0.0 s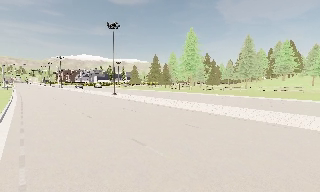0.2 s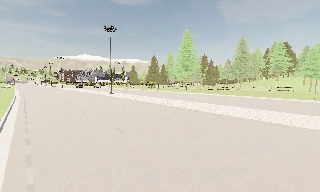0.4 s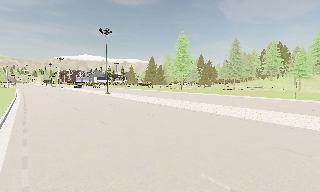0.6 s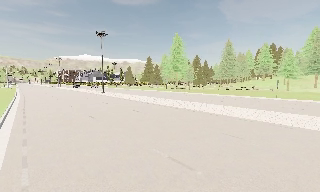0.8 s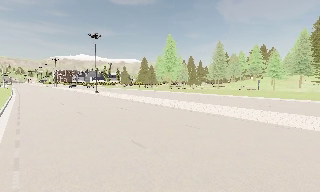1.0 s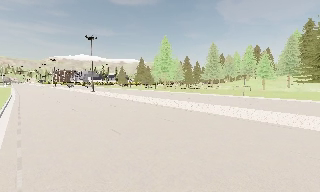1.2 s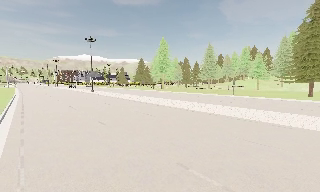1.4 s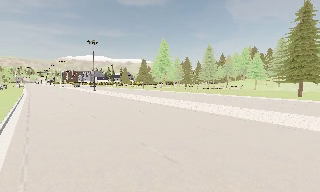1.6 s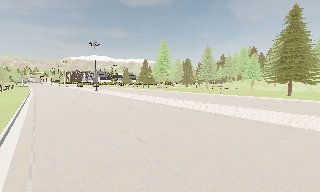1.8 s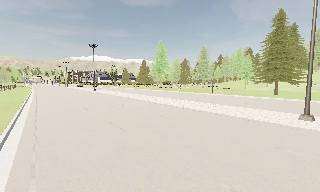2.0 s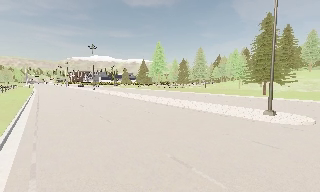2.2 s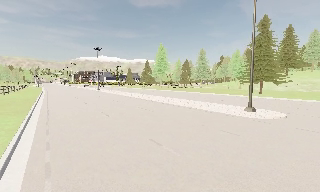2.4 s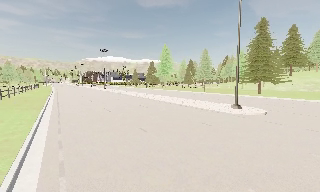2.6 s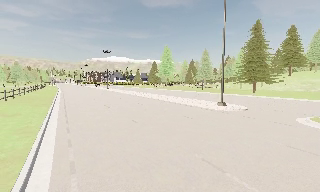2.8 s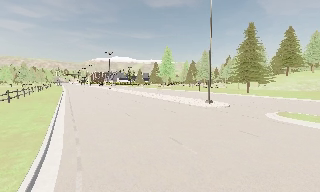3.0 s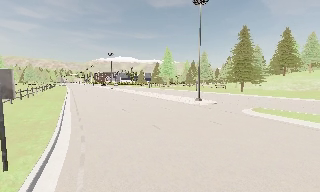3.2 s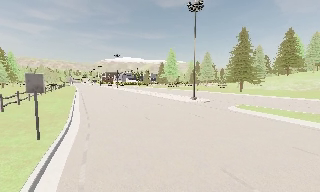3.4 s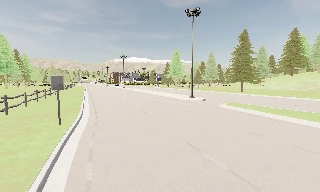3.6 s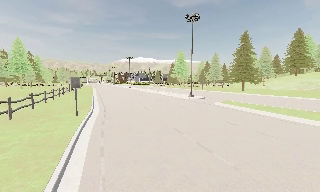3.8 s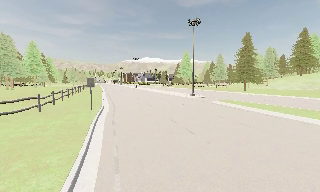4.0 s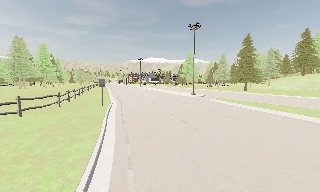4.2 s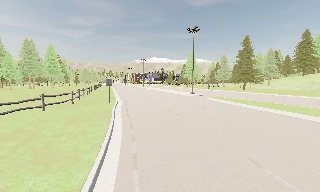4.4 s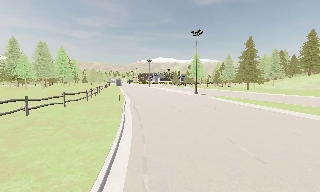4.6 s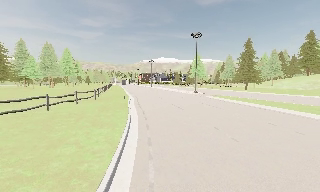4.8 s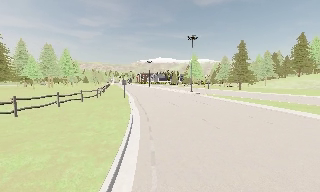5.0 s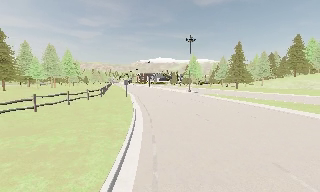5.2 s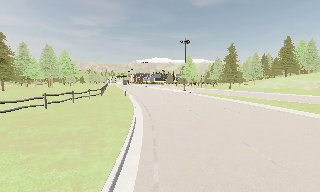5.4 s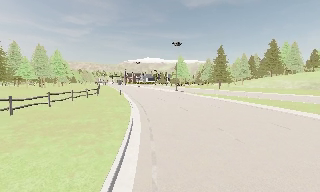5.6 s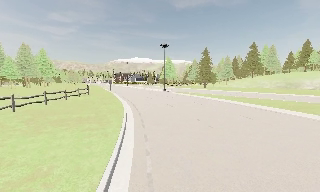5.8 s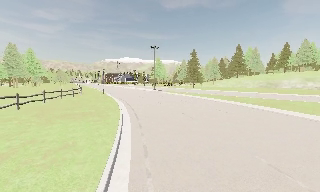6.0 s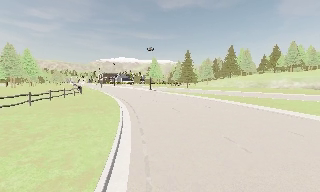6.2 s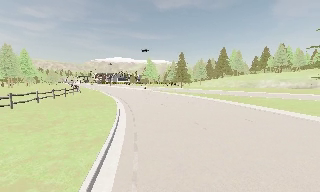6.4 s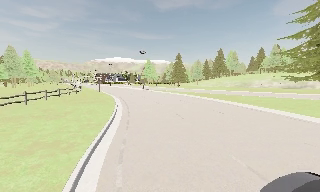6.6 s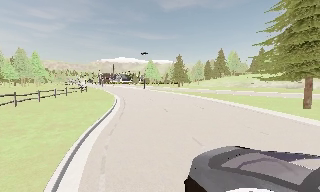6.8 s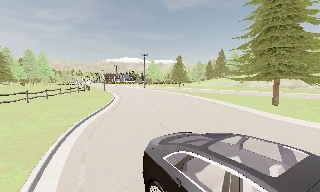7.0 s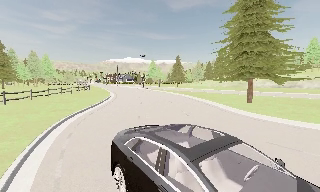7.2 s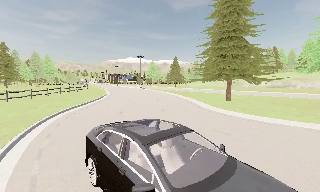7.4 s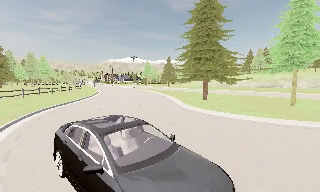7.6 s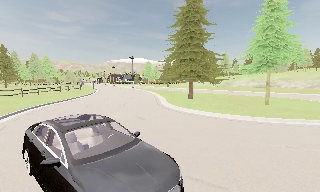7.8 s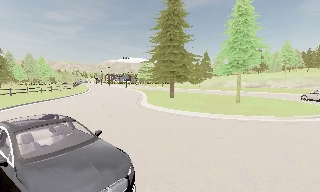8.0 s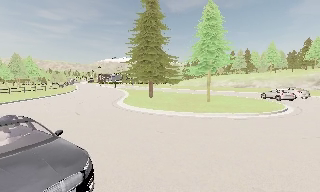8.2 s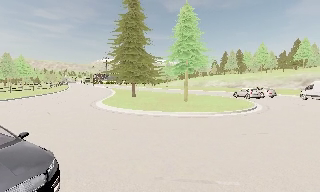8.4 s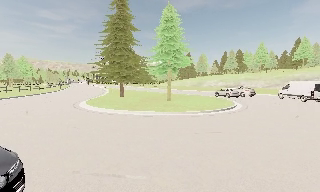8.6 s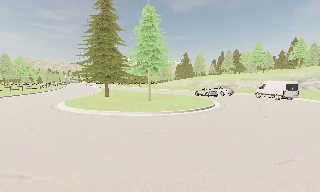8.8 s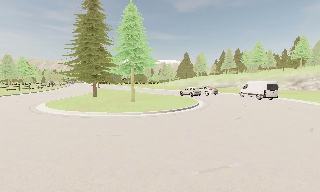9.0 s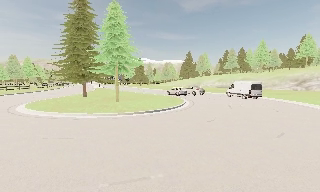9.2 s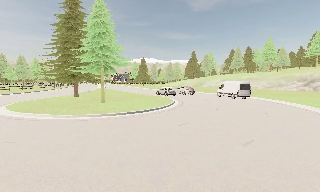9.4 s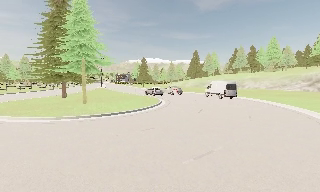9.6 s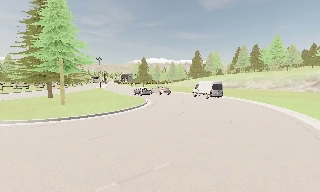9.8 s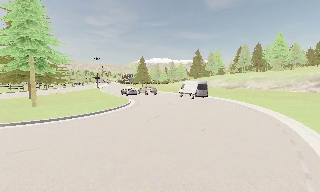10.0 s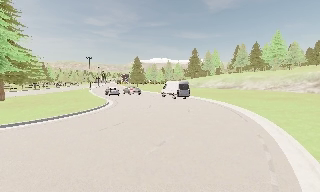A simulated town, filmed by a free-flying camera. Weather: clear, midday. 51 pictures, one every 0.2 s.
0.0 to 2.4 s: The camera travels backward and to its right, about 25 m, so what stands in front gets smaller.
2.4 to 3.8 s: The camera pans to its left, which is counterclockwise from overhead, by about 15 degrees. It travels backward and to its right, about 15 m, so what stands in front gets smaller.
3.8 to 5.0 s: The camera travels backward, about 11 m, so what stands in front gets smaller.
5.0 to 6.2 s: The scene slides to the left, as the camera pans about 15 degrees to its right. It travels backward, about 12 m, so what stands in front gets smaller.
6.2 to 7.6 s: The camera travels backward and to its right, about 18 m, so what stands in front gets smaller.
7.6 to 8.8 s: The camera travels to its right, about 14 m, so close, fixed things drift to the left.
8.8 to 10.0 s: The camera travels to its right and forward, about 15 m, so close, fixed things drift to the left.
The film runs forward here.
